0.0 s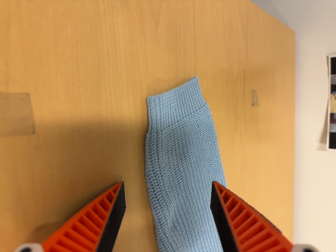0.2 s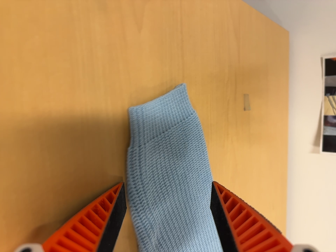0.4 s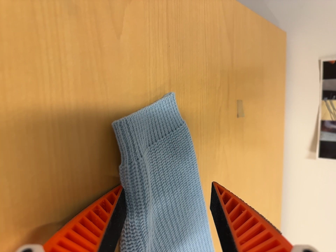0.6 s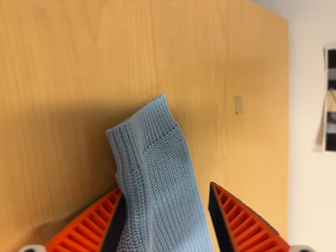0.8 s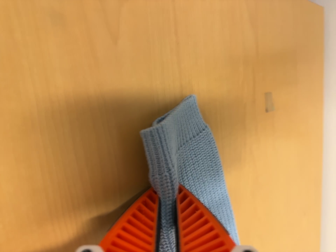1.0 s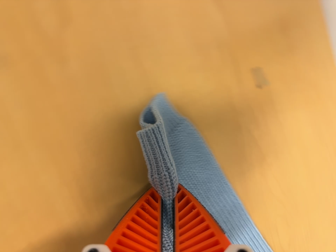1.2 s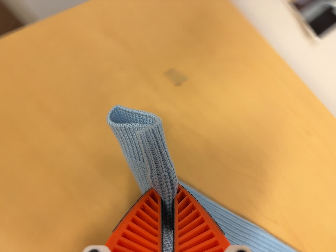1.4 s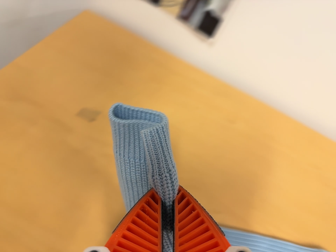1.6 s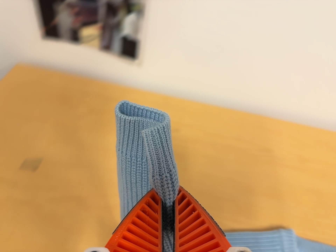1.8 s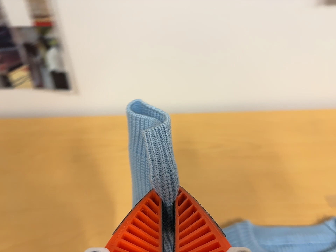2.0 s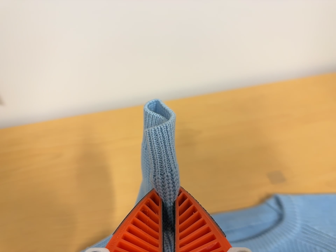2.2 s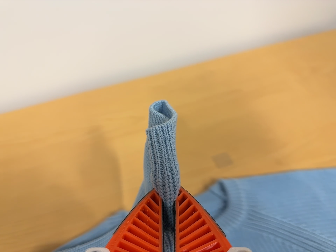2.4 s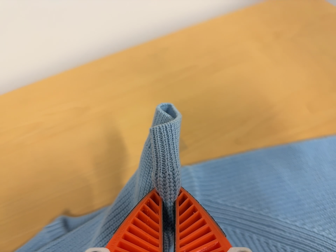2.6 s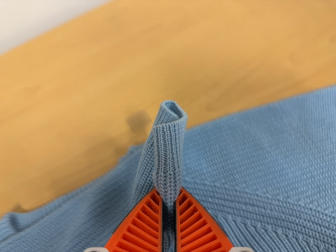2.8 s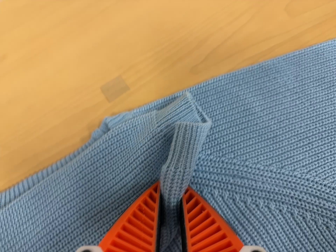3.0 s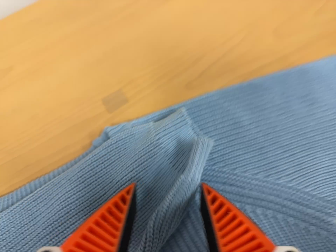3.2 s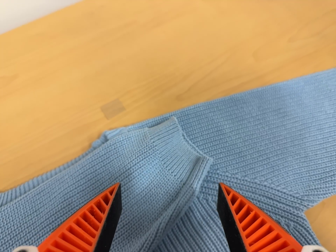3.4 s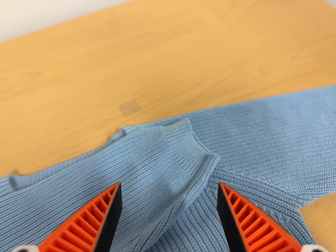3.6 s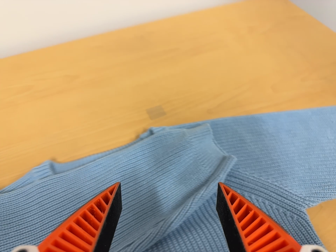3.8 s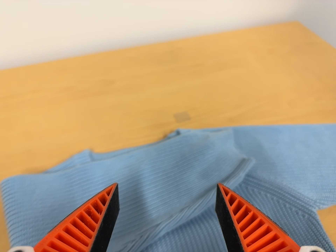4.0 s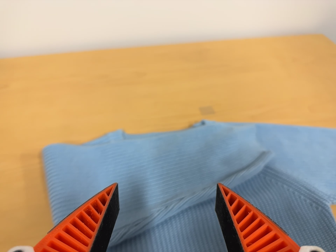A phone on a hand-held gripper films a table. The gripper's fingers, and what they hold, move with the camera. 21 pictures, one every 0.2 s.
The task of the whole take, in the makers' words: left arm across.
0.0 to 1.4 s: The camera pans to its left by about 15 degrees. It travels to its right, about 28 cm. It rolls about its line of sight by about 60 degrees, and the scene rotates counterclockwise.
1.4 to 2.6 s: The scene slides to the left, as the camera pans about 15 degrees to its right. It travels to its right, about 50 cm, so close, fixed things drift to the left. Its aim tips toward the bottom of its view by about 10 degrees. It rolls about its line of sight by about 55 degrees, and the scene rotates counterclockwise.
2.6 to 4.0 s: The camera travels backward and toward the bottom of its view, about 20 cm, so what stands in front gets smaller. Its aim tips toward the top of its view by about 15 degrees. It rolls about its line of sight by about 20 degrees, and the scene rotates clockwise.
The film runs forward here.
